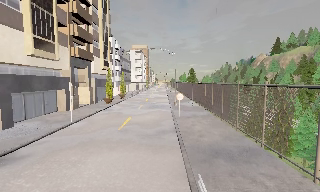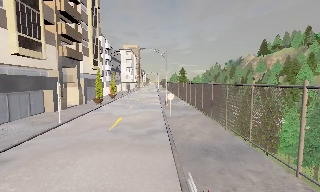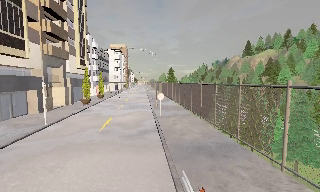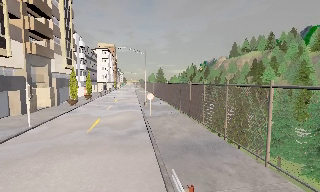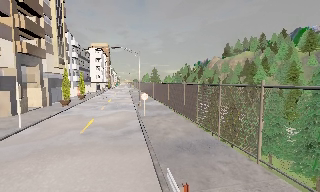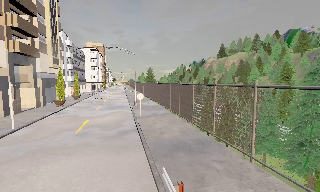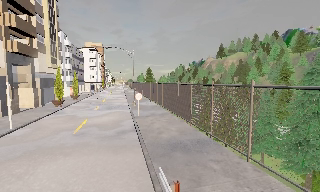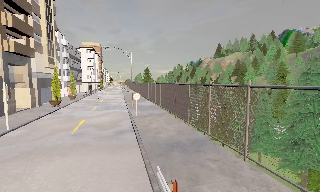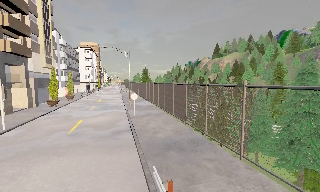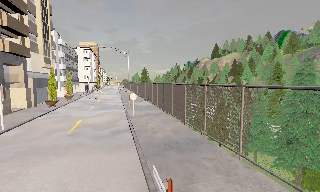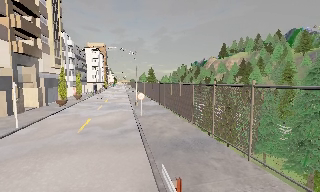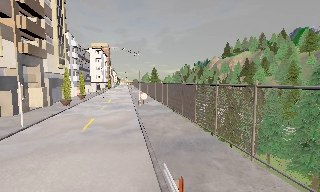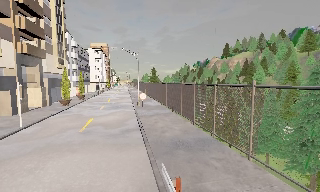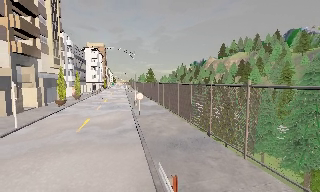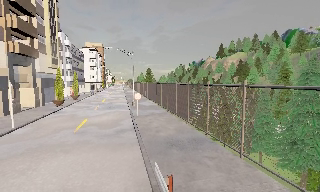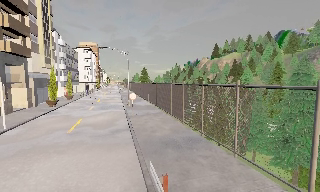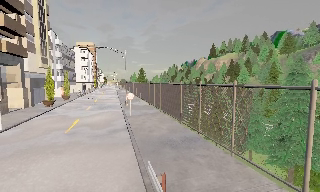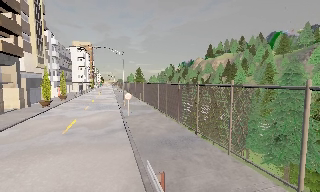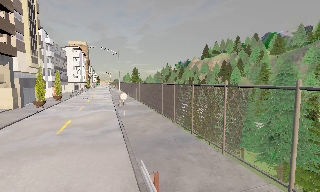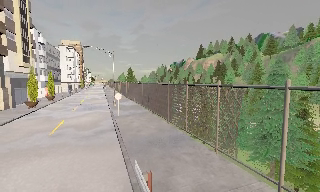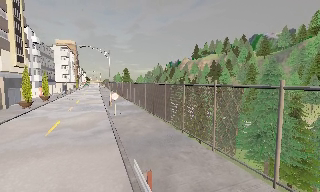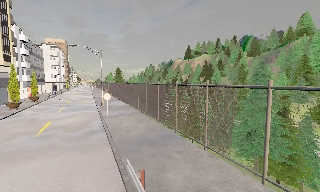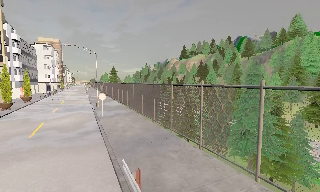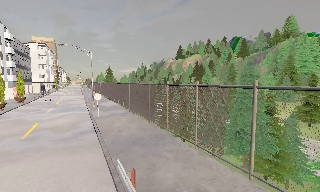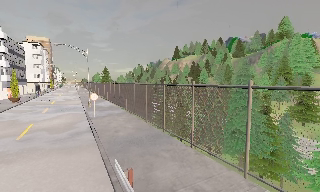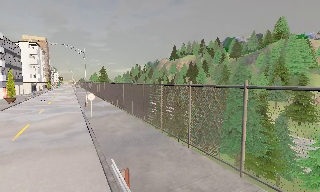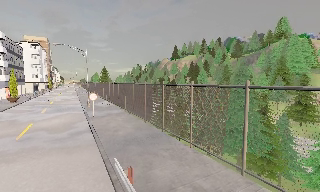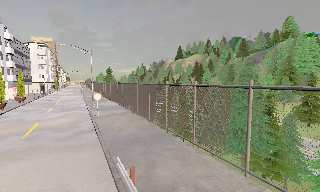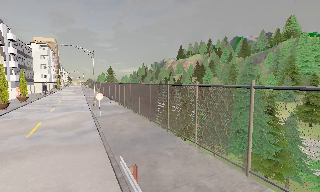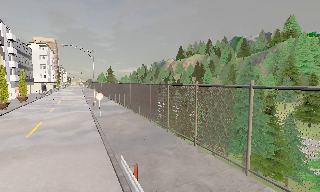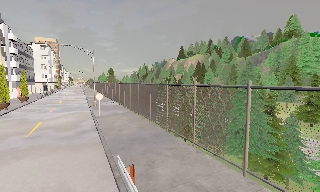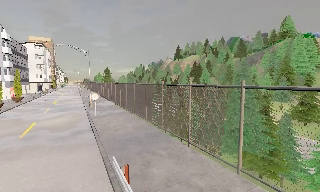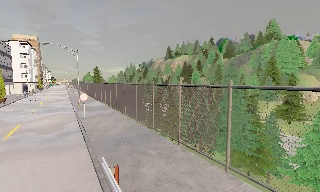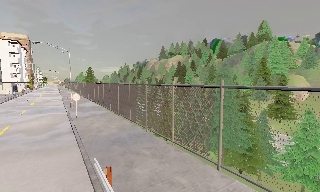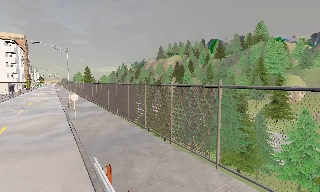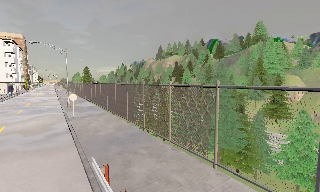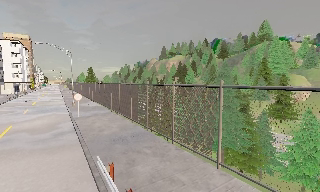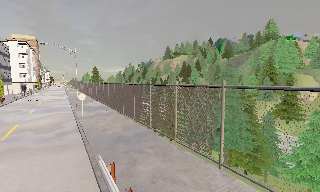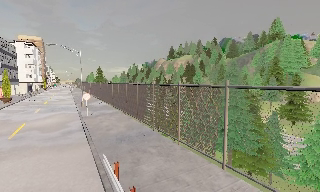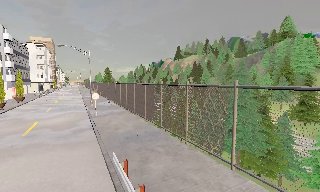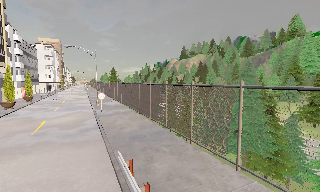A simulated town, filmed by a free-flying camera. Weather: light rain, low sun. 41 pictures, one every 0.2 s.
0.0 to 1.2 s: The camera swings to its right by about 15 degrees, and the scene slides to the left.
1.2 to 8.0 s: The scene slides to the left, as the camera pans about 10 degrees to its right. It travels backward and to its right, about 1.5 m, so what stands in front gets smaller.
The film runs backward here.
